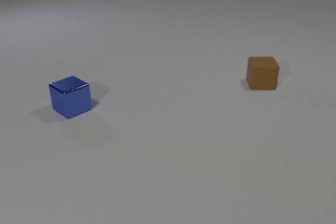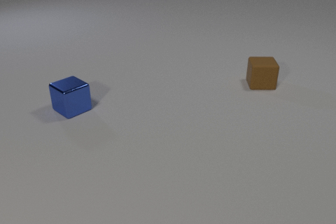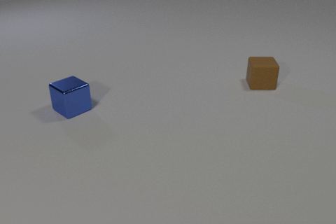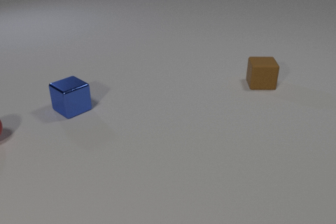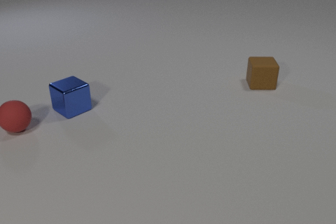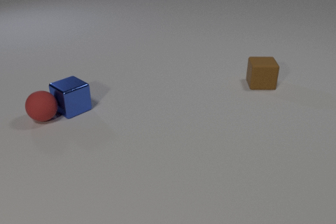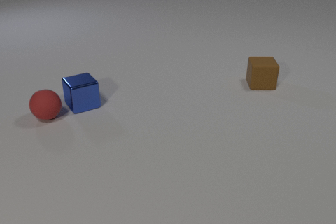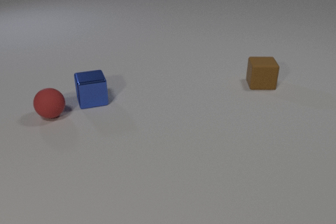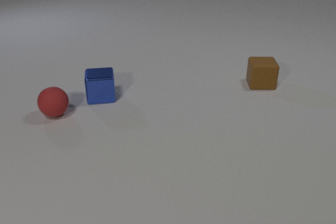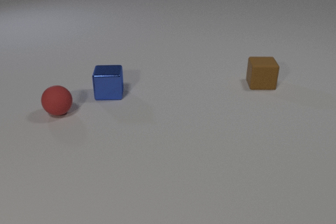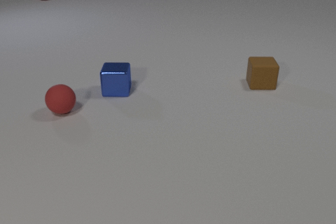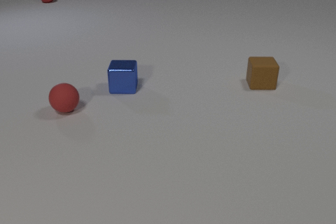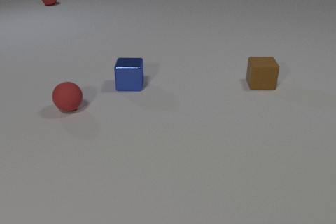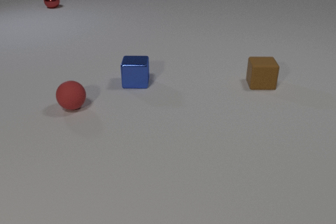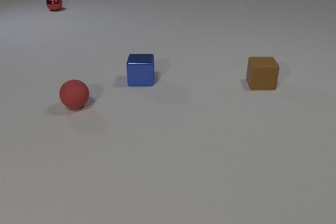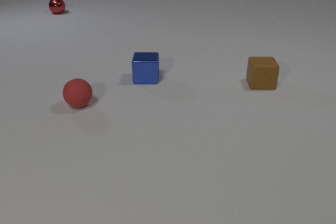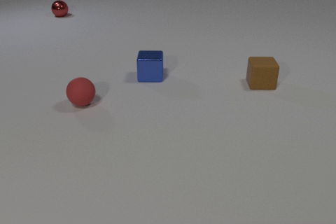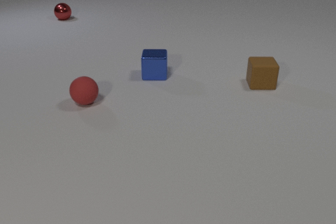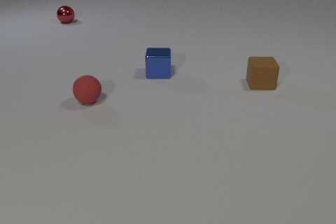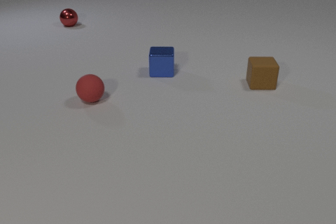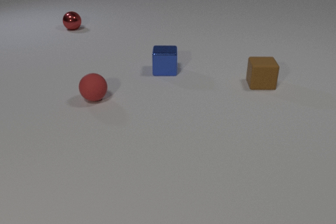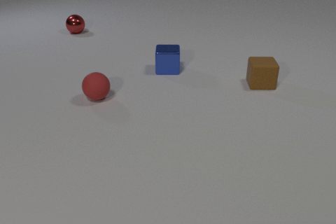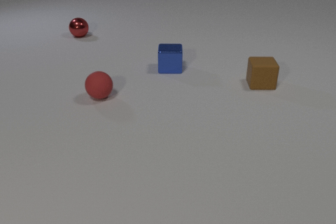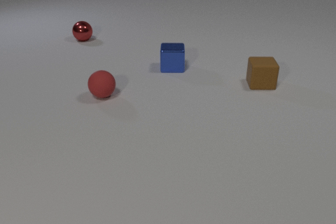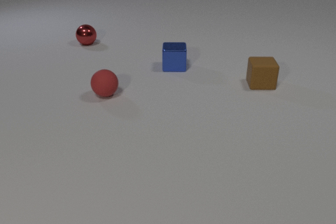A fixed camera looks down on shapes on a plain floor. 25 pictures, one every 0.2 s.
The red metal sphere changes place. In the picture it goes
toward the camera.
The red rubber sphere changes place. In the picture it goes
to the right.
0.0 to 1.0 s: The red rubber sphere comes in at the left edge, rolls to the right and away from the camera. The red rubber sphere and the blue metal cube collide.
1.0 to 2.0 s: The red rubber sphere rolls to the right and away from the camera. The blue metal cube slides to the right and away from the camera, spins clockwise seen from above by about 45 degrees, its near face sliding to the left. The red metal sphere comes in at the top edge.
2.0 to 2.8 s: The red rubber sphere rolls to the right and away from the camera. The blue metal cube slides to the right and away from the camera. The red metal sphere rolls toward the camera.
2.8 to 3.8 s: The red rubber sphere rolls to the right and away from the camera. The blue metal cube slides to the right and away from the camera. The red metal sphere rolls toward the camera.
3.8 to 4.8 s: The red rubber sphere rolls to the right and away from the camera. The blue metal cube slides away from the camera and to the right. The red metal sphere rolls toward the camera.
What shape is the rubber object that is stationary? cube.
How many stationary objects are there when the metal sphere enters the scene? 1.
Are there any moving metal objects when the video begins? no.
